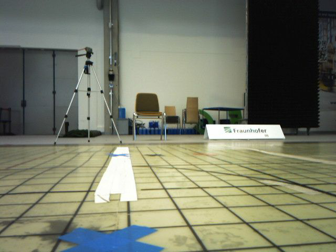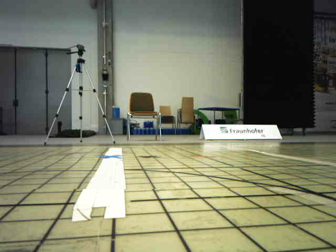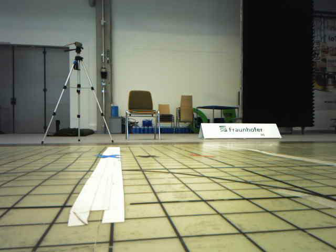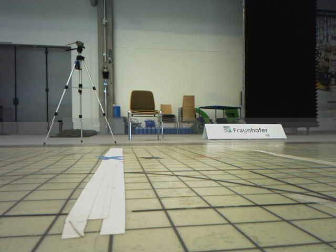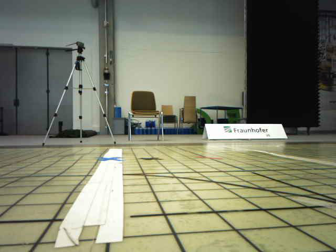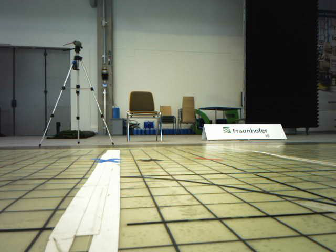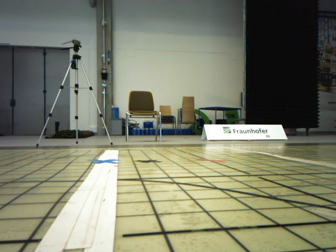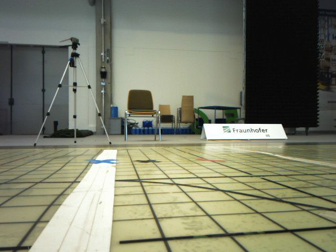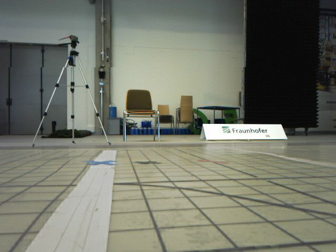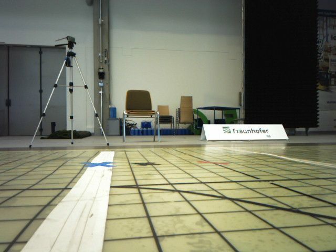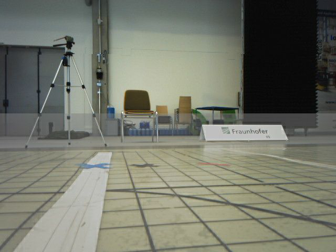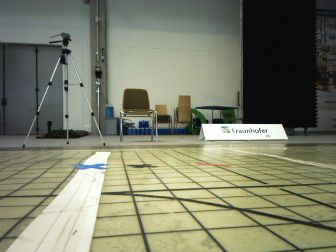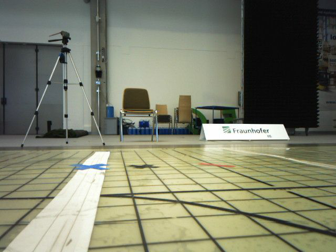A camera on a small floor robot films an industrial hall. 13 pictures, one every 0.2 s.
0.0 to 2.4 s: The camera travels forward, about 0.5 m, so what stands in front looms larger.
The film runs forward here.
